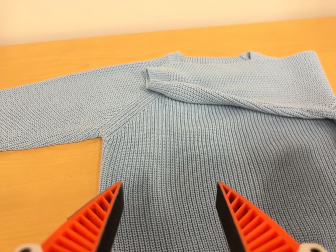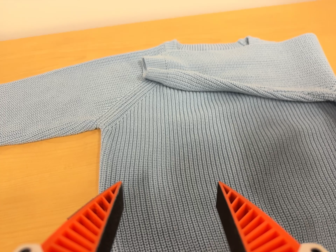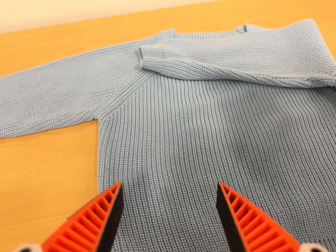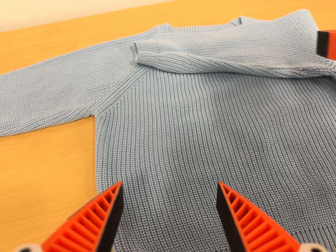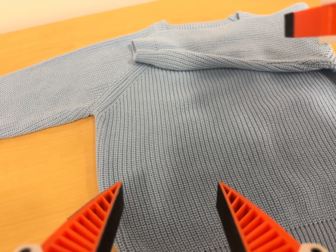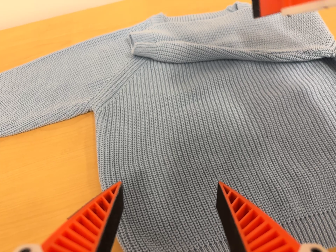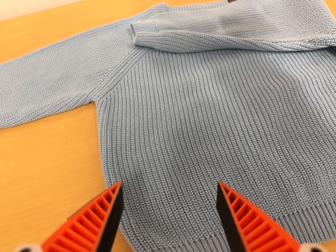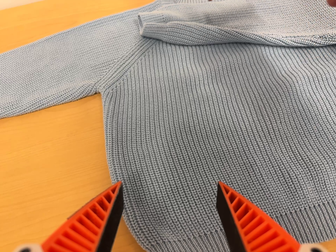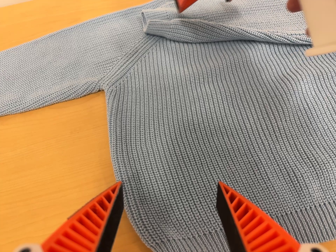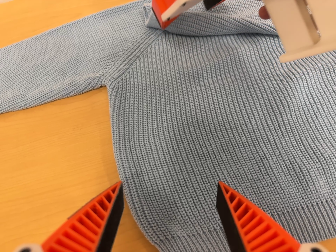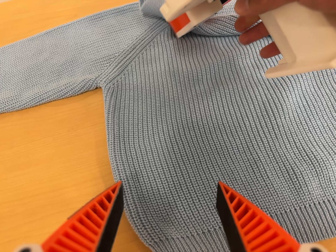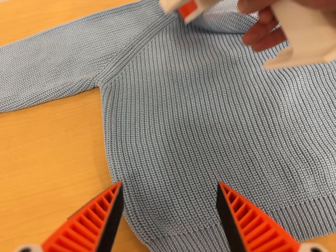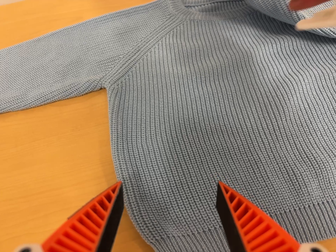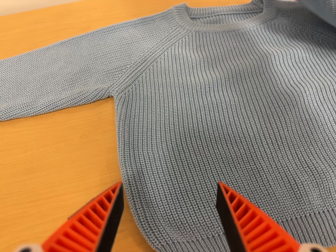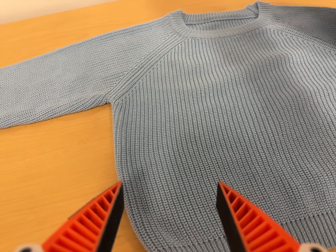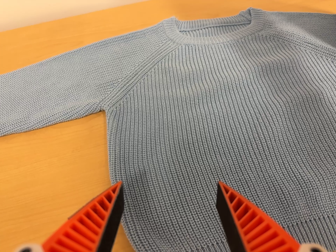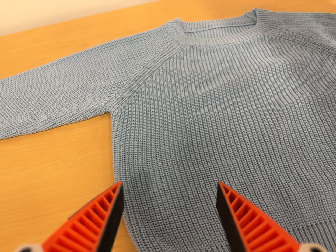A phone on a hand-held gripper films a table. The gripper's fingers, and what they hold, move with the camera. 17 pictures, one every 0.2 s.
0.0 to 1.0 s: The camera rolls about its line of sight by about 10 degrees, and the scene rotates counterclockwise.
1.0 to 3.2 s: The camera shifts only a little, or ends up much as it began.
The film runs backward here.
